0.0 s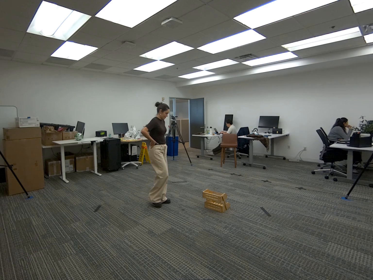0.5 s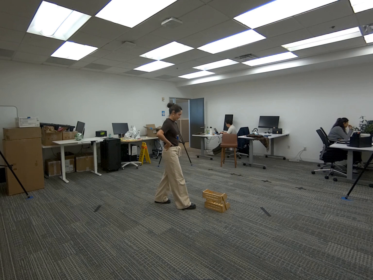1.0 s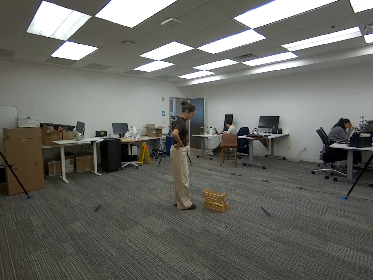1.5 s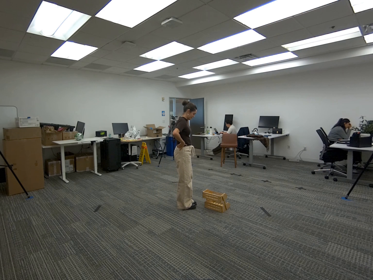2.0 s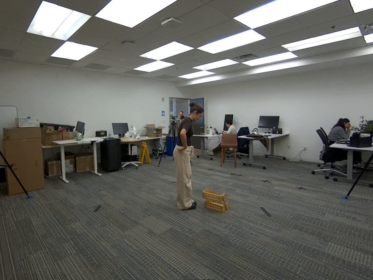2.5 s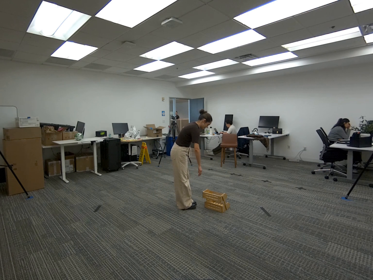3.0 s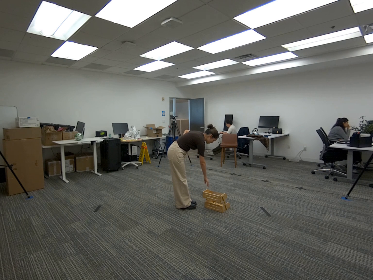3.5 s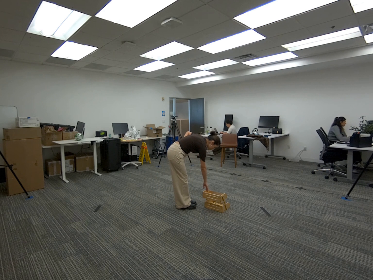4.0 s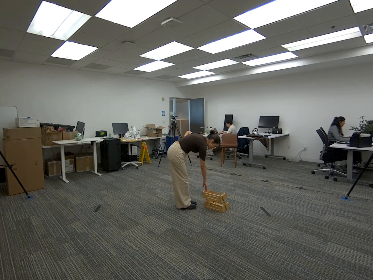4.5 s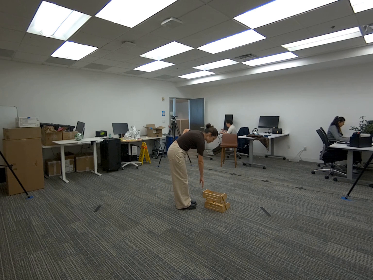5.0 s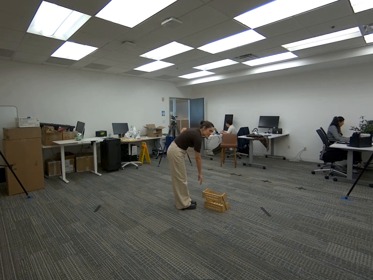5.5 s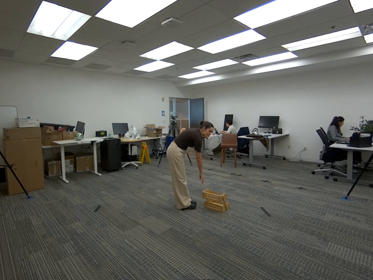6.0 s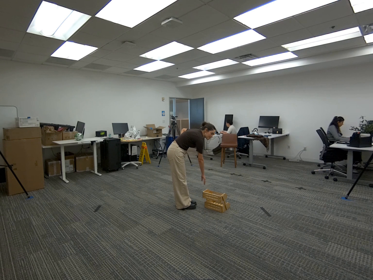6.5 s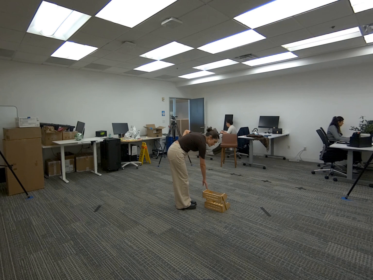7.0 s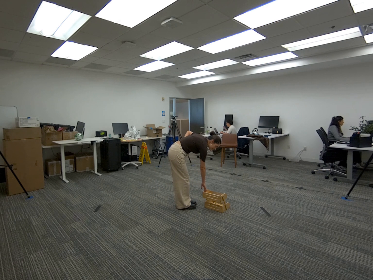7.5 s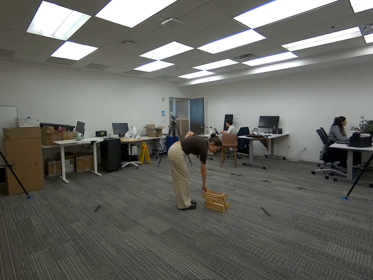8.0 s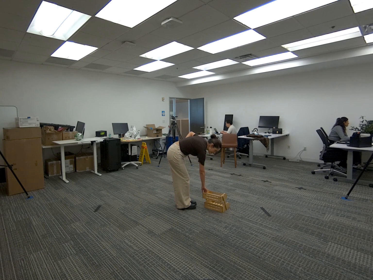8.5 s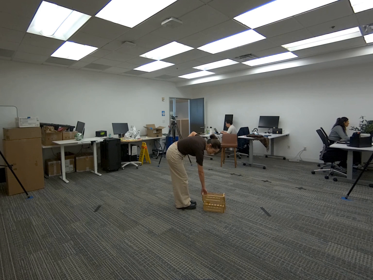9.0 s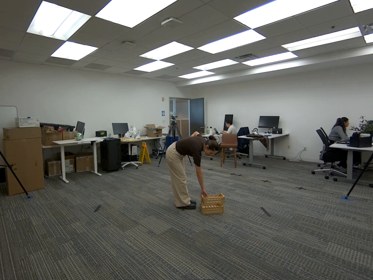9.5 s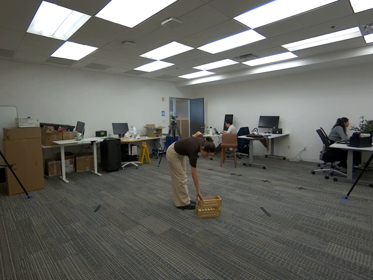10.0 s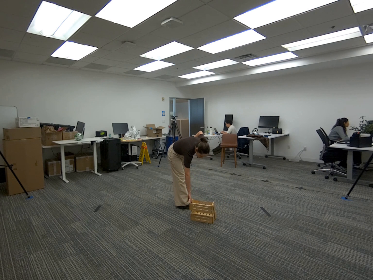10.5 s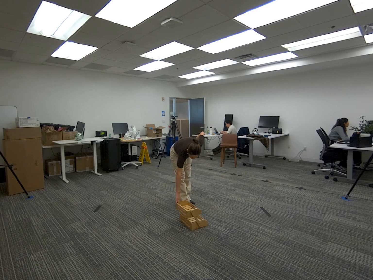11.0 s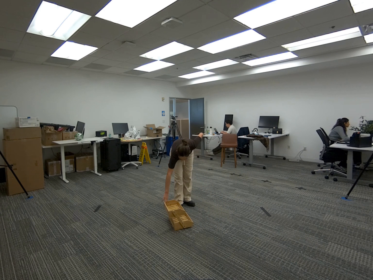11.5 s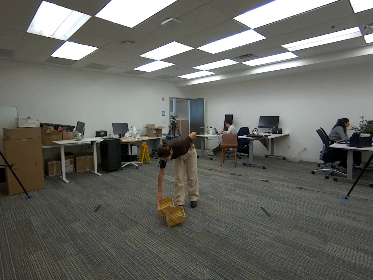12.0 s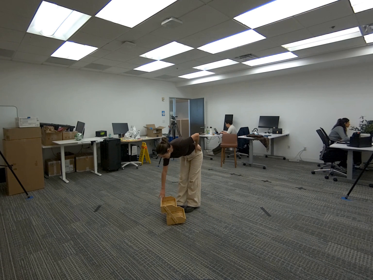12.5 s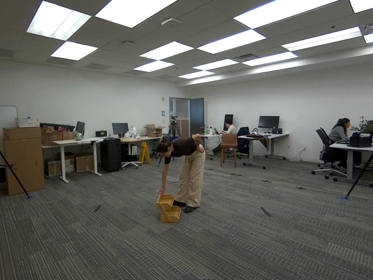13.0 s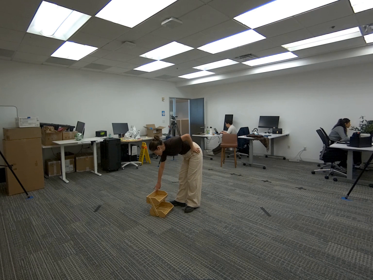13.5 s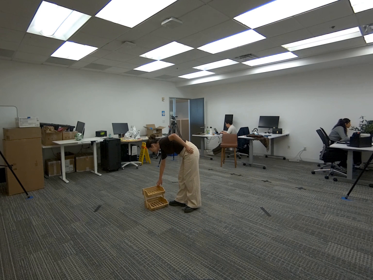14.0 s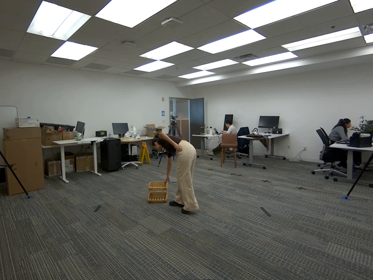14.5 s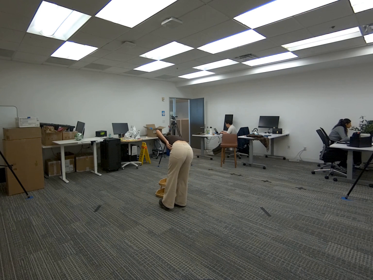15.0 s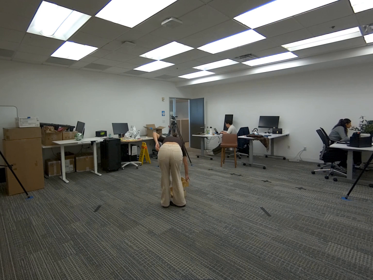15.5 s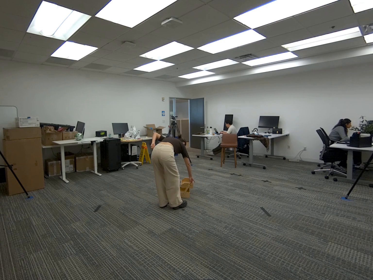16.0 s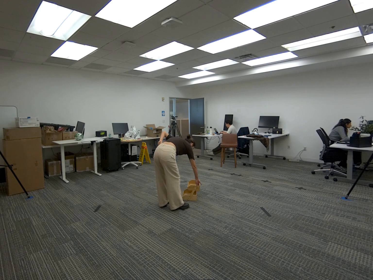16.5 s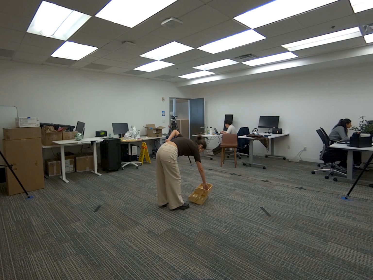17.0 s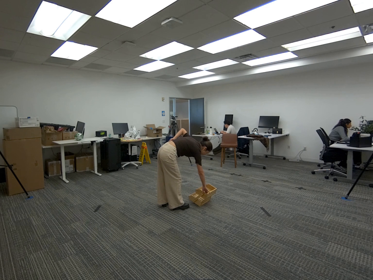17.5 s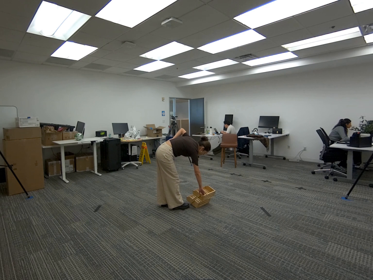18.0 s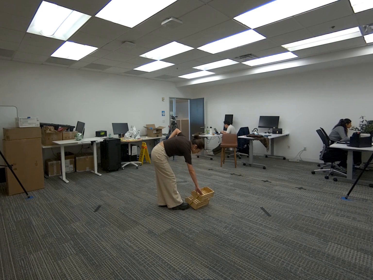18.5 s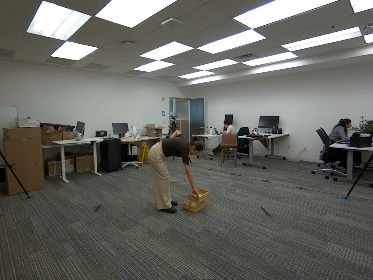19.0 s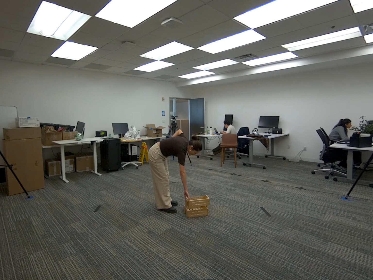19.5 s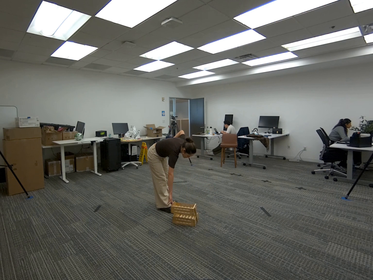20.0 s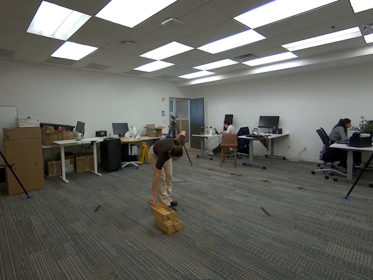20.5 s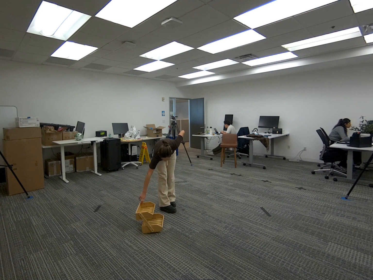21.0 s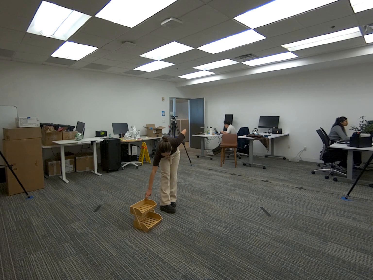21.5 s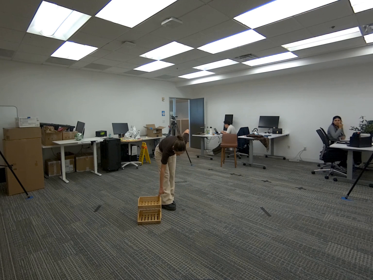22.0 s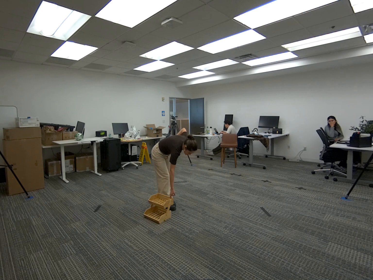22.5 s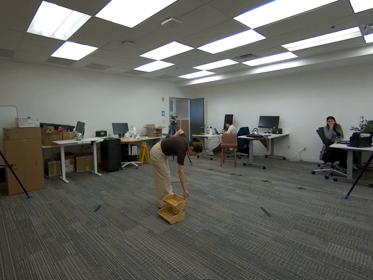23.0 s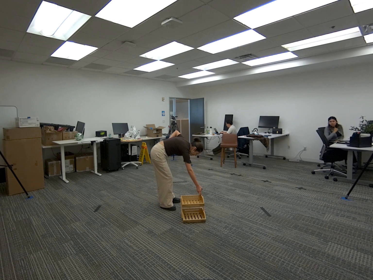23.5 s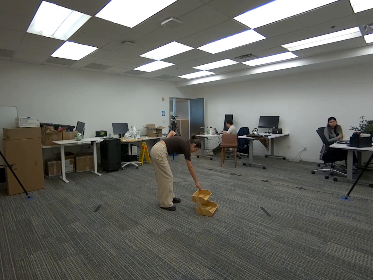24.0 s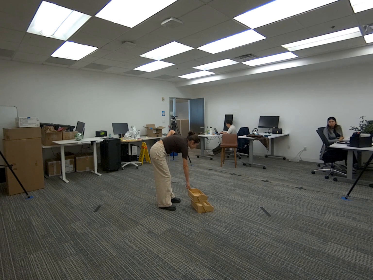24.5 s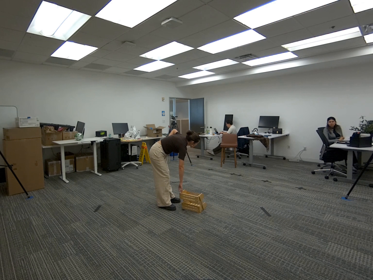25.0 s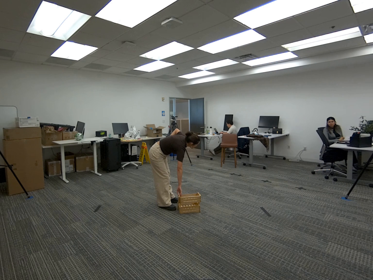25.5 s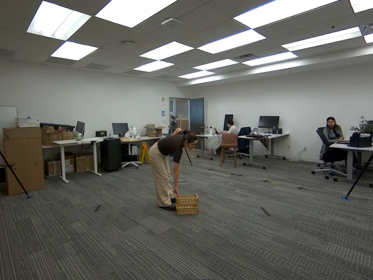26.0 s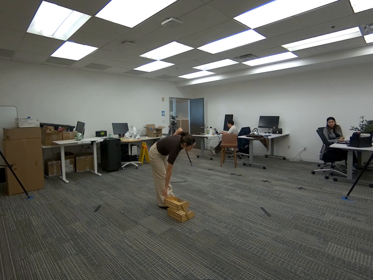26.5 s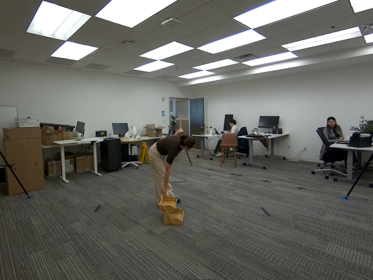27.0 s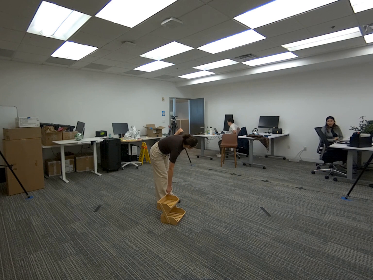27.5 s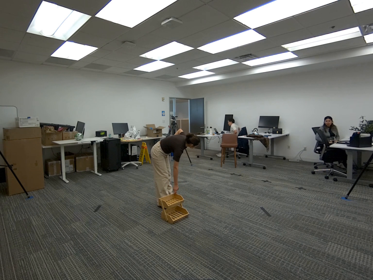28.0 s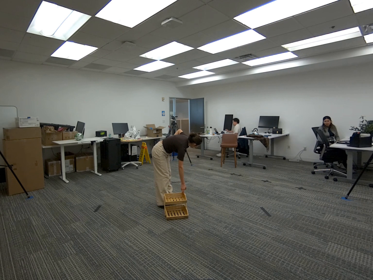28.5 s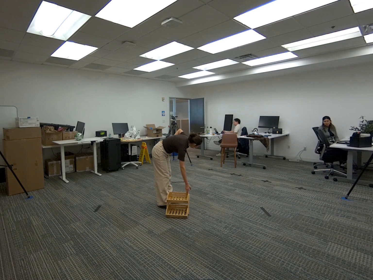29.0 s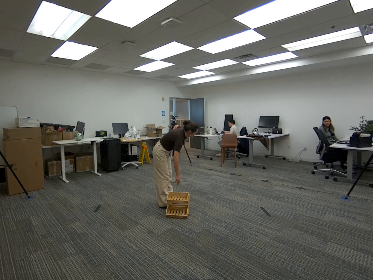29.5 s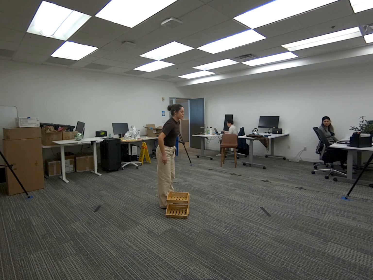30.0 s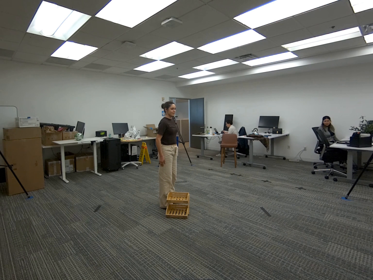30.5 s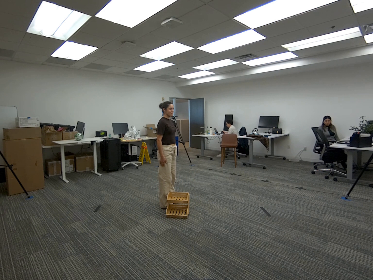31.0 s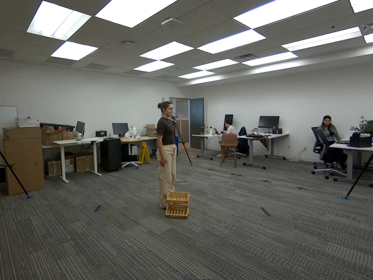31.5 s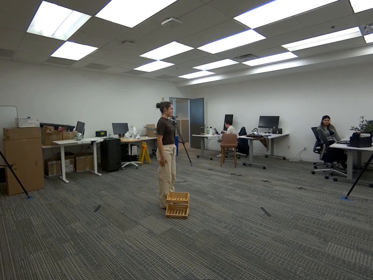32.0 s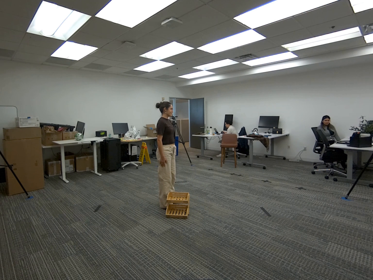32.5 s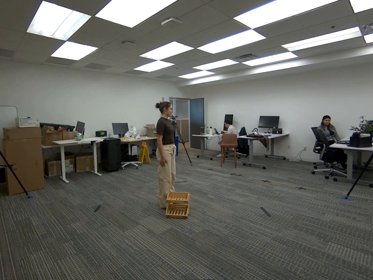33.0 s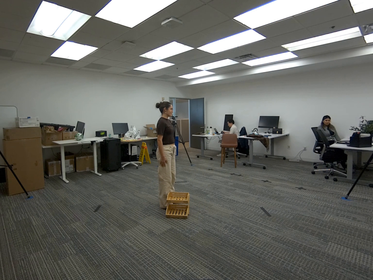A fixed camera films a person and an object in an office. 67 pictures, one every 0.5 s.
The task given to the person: Walk over to the wooden crate on the ground and slide the wooden crate across the ground.
